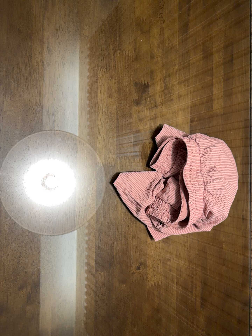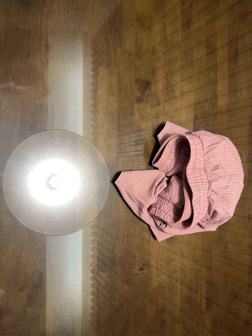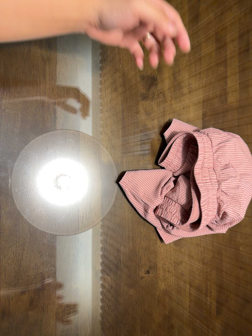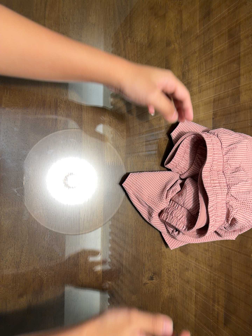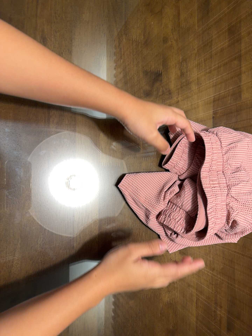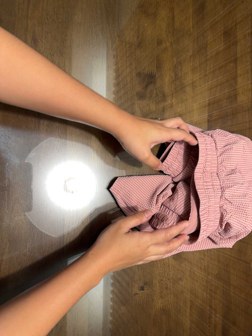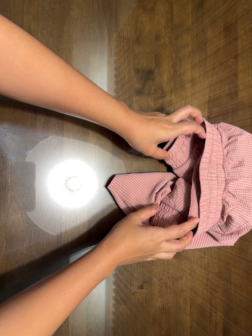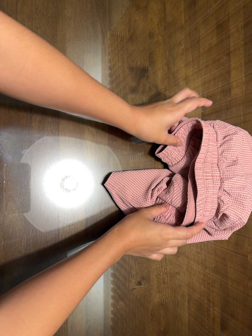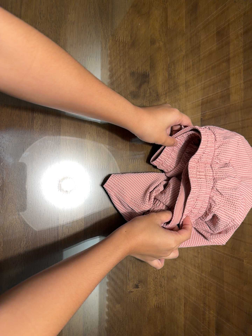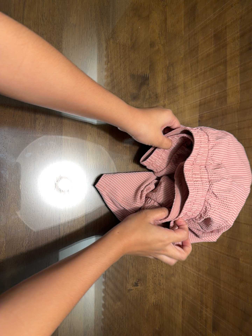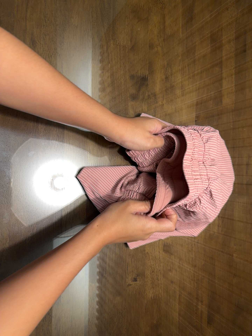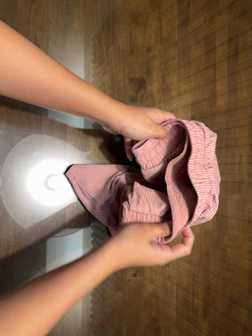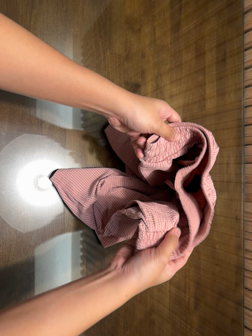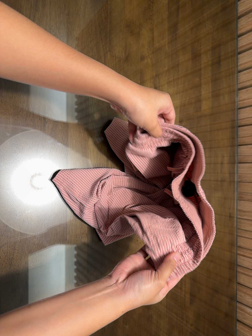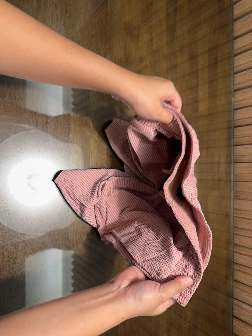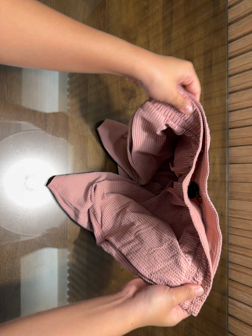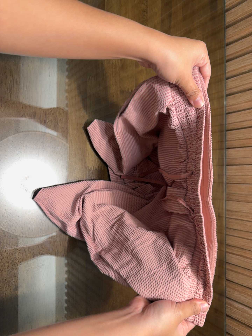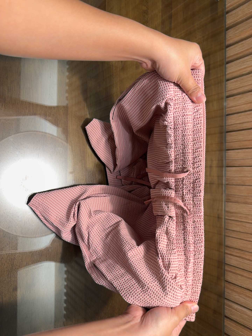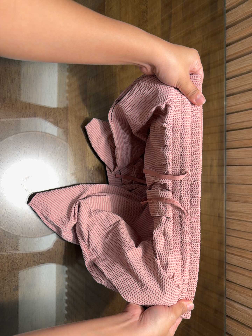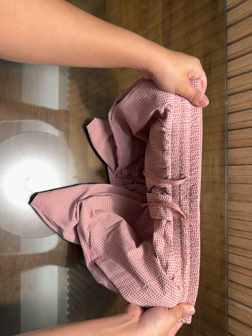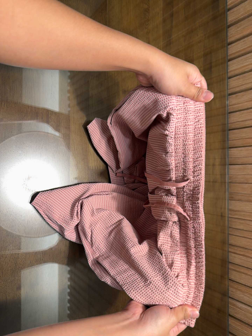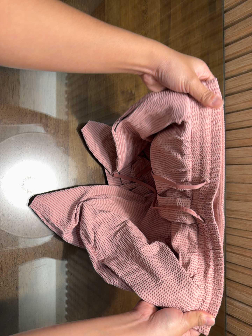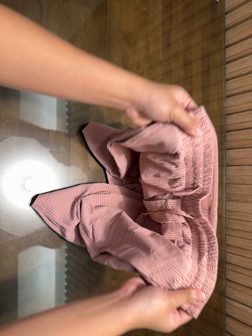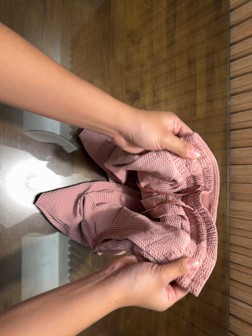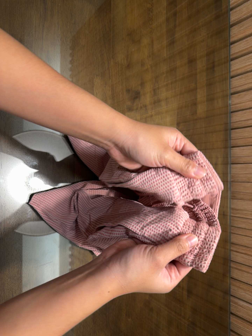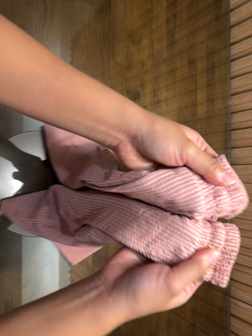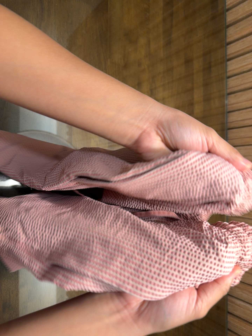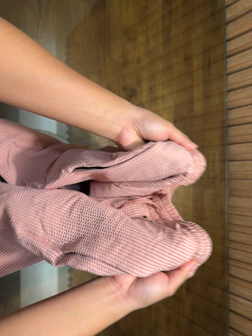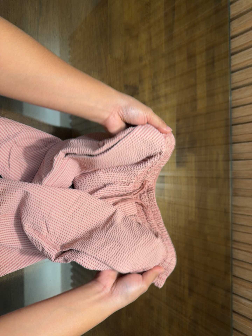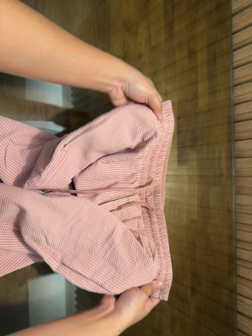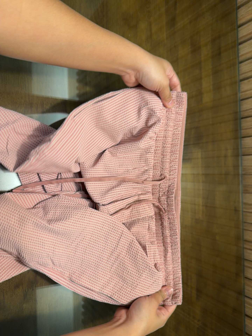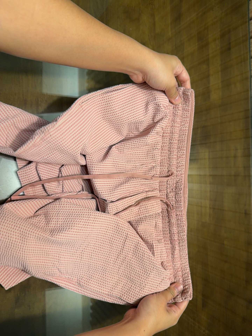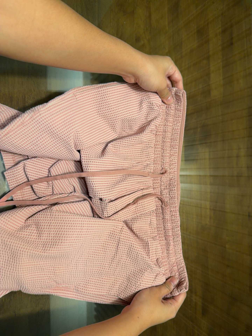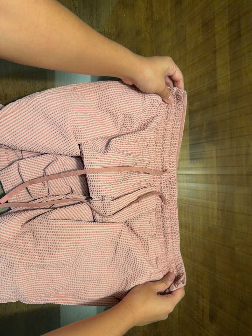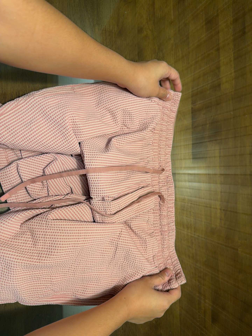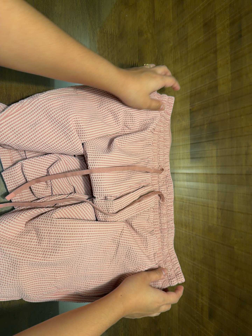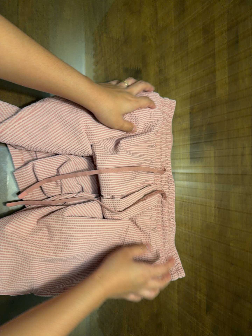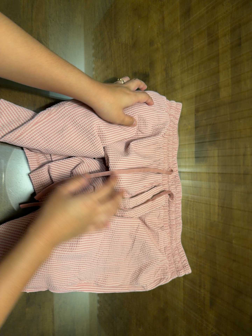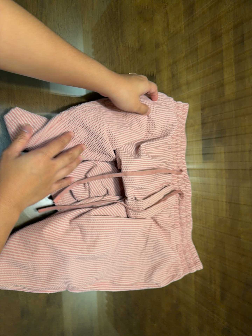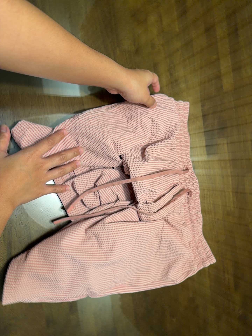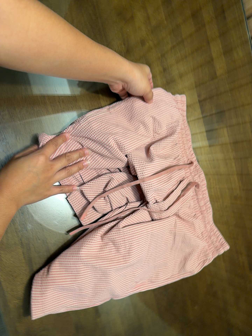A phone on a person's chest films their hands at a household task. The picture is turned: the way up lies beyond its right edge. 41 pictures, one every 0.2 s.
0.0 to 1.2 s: The camera travels to its right and forward, about 10 cm.
1.2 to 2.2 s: The camera shifts only a little, or ends up much as it began.
2.2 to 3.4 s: The camera travels backward, about 8 cm, so what stands in front gets smaller.
3.4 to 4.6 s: The camera keeps its place and its aim.
4.6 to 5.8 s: The camera shifts only a little, or ends up much as it began.
5.8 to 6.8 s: The camera pans to its left by about 10 degrees. It travels to its right and forward, about 14 cm.
6.8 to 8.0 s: The camera travels to its left, backward and toward the top of its view, about 14 cm. It rolls about its line of sight by about 15 degrees, and the scene rotates counterclockwise.
The film runs forward here.
